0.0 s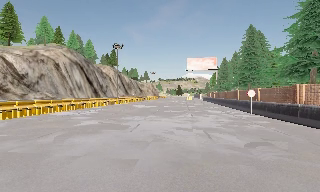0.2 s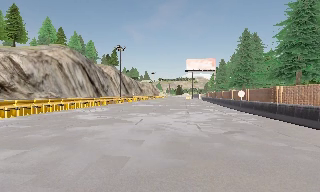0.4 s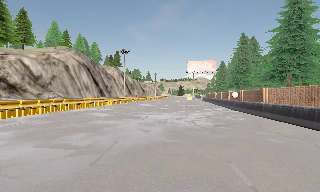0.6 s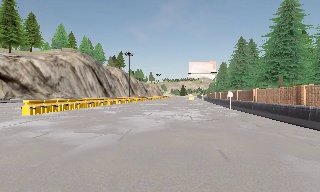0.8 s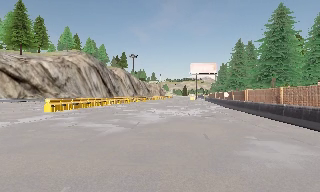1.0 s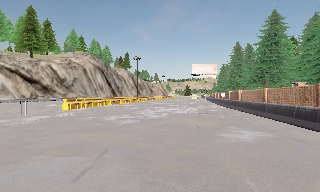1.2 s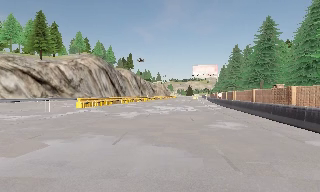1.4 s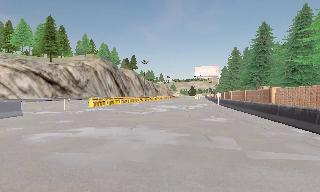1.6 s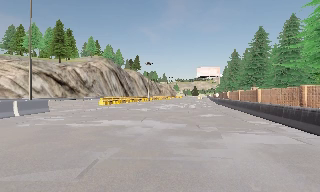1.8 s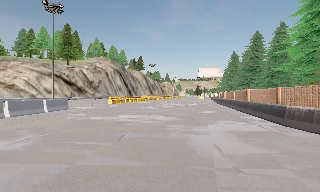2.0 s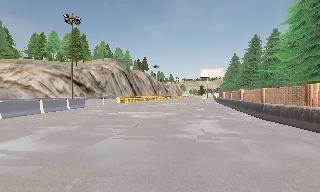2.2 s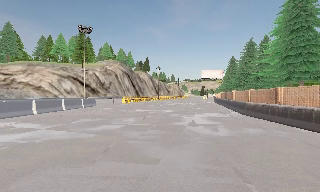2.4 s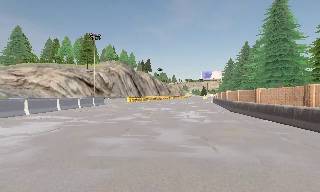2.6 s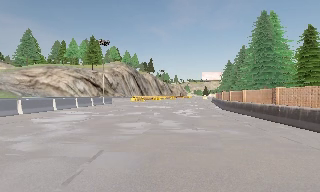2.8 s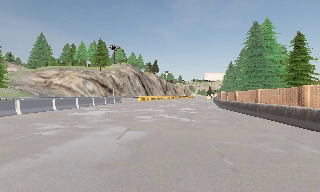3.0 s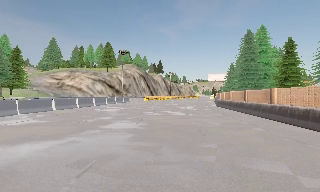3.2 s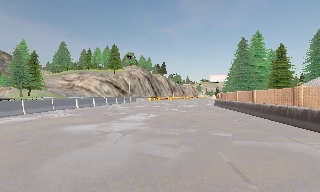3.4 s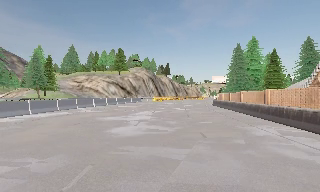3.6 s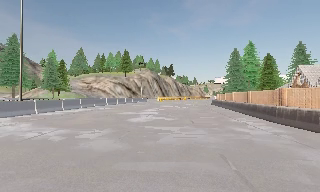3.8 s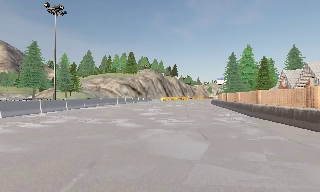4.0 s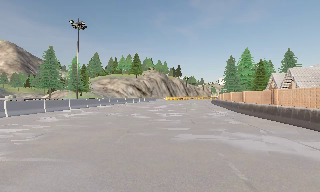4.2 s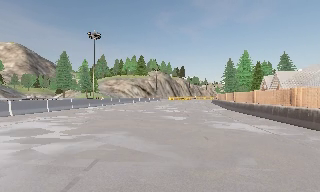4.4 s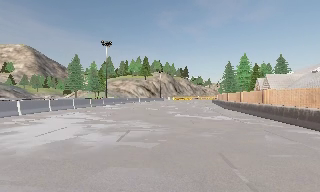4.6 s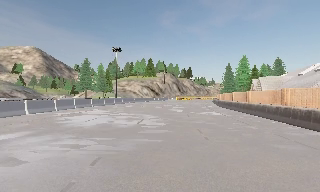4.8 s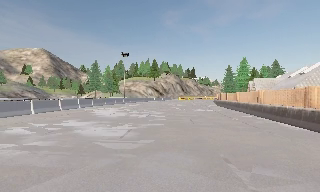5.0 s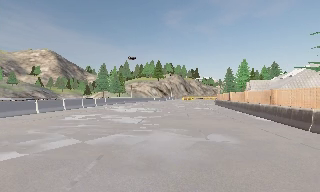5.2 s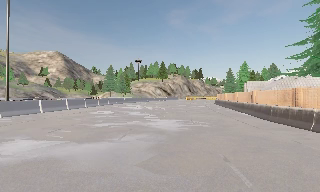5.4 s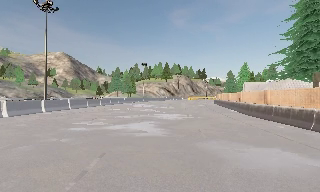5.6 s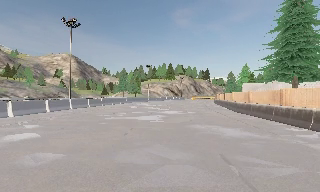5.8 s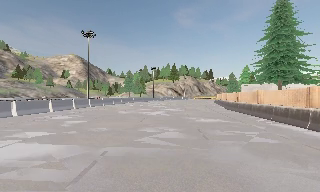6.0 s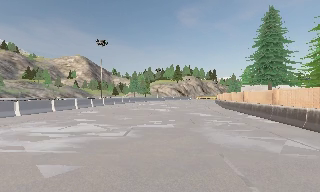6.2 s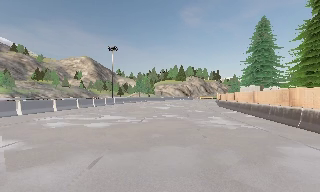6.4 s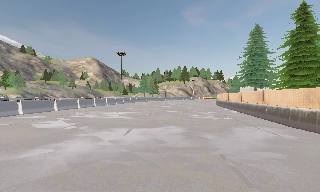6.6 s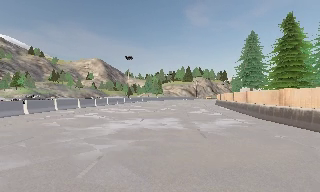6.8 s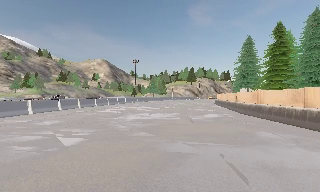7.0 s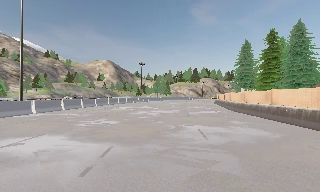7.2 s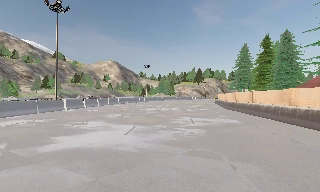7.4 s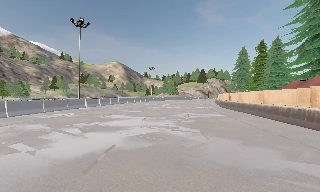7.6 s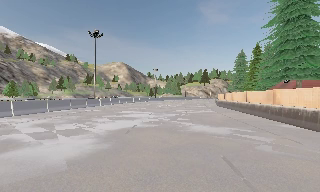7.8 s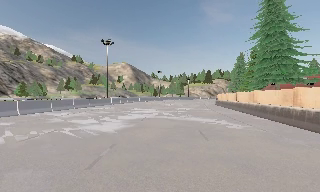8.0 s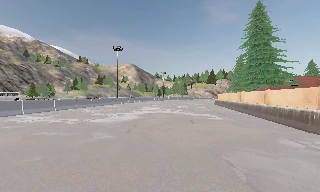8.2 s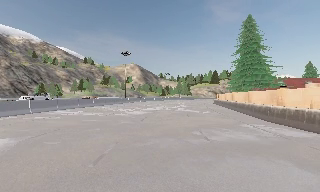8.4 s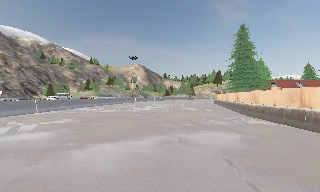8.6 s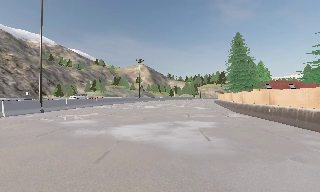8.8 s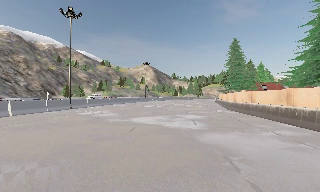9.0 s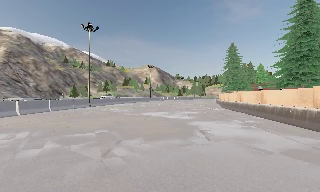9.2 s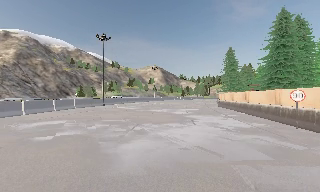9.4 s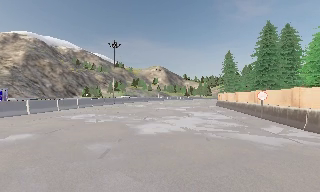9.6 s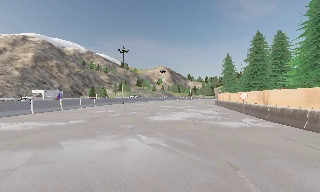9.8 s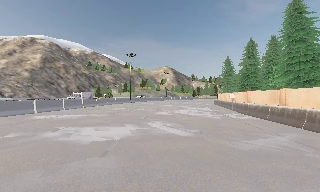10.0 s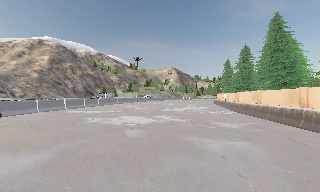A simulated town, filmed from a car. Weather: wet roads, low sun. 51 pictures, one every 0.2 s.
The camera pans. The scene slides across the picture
to the right.
The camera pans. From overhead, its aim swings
counterclockwise.
0.0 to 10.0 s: The camera swings to its left by about 65 degrees, and the scene slides to the right. It travels backward, about 165 m.
The film runs backward here.
